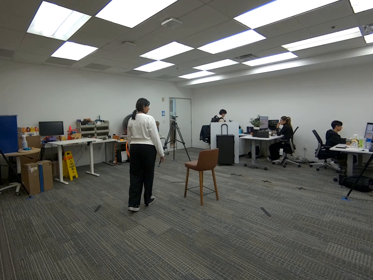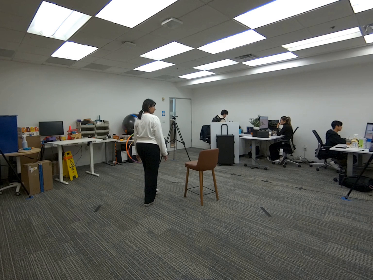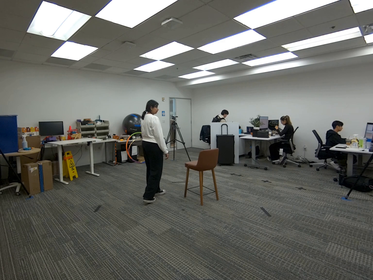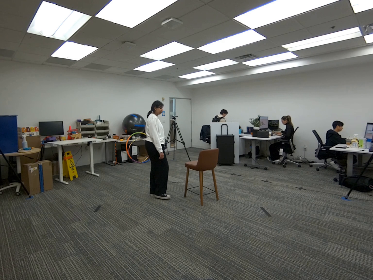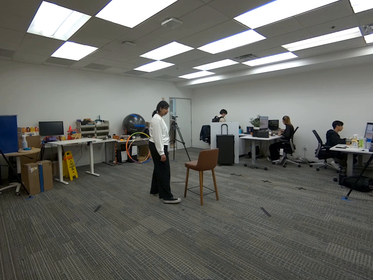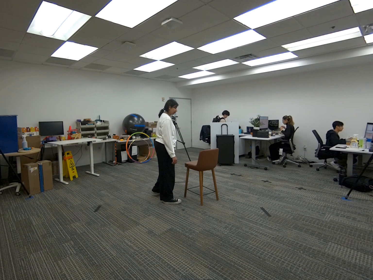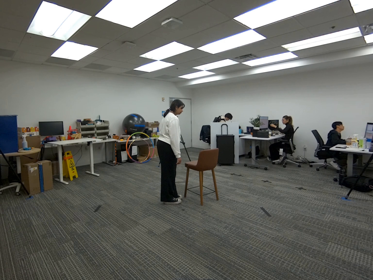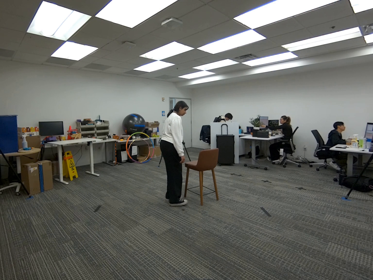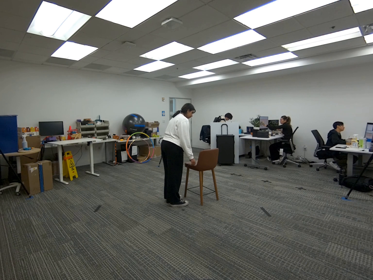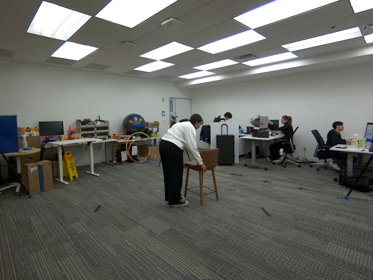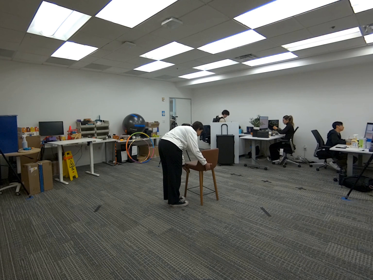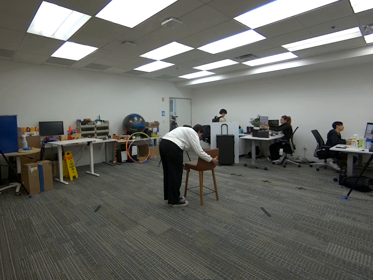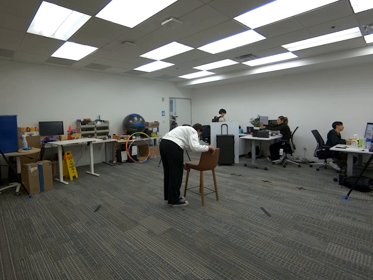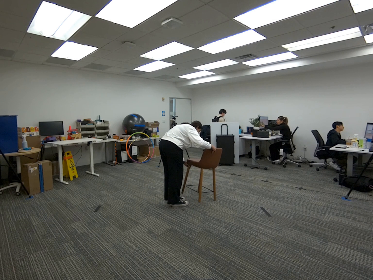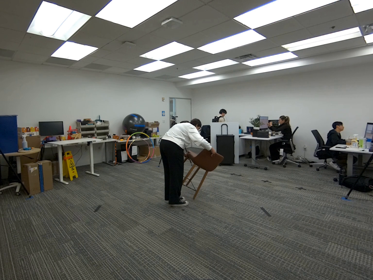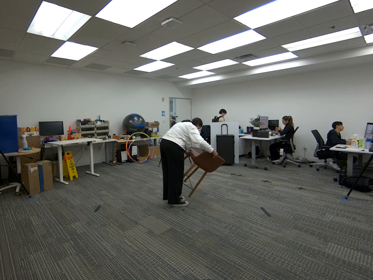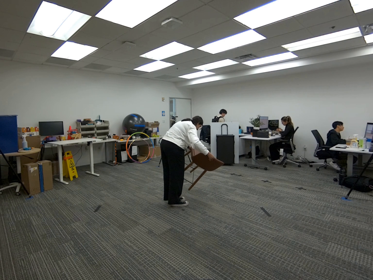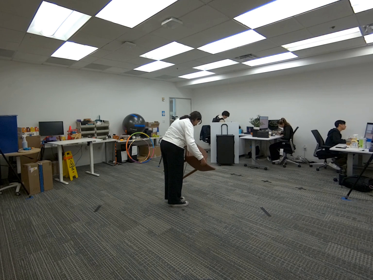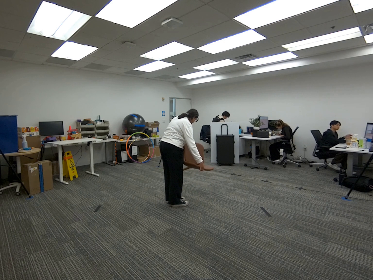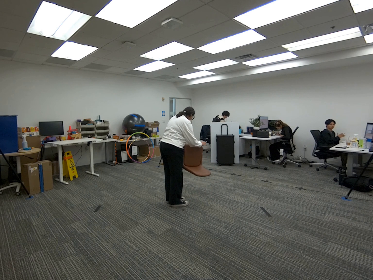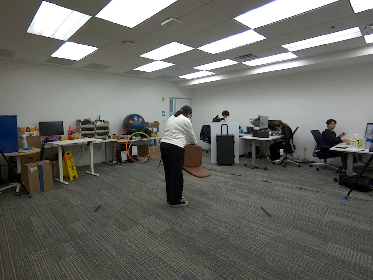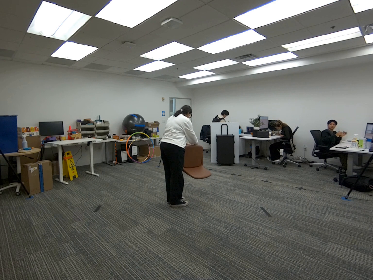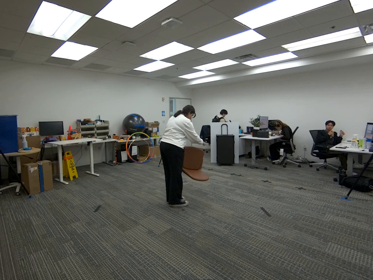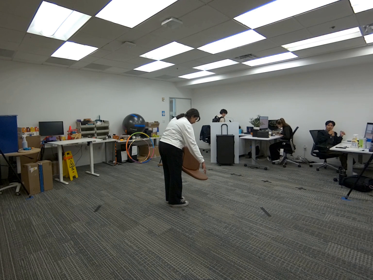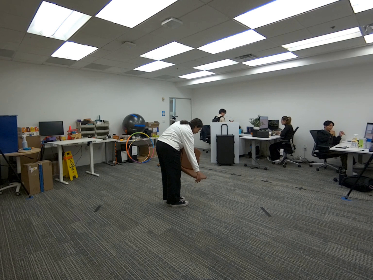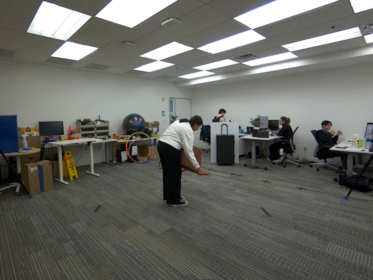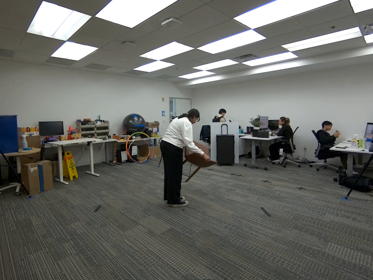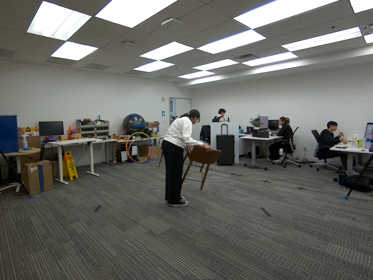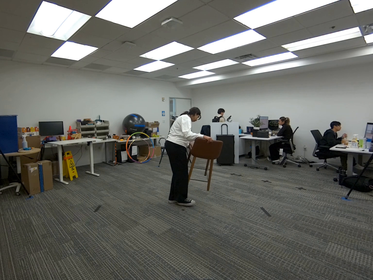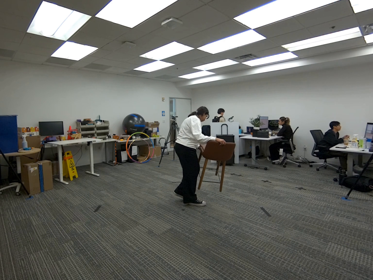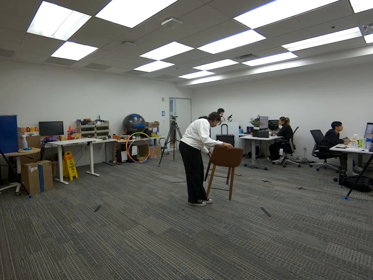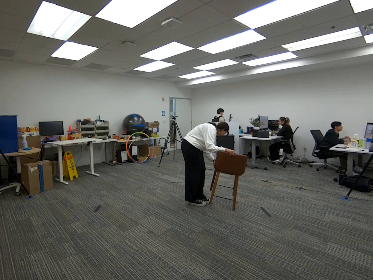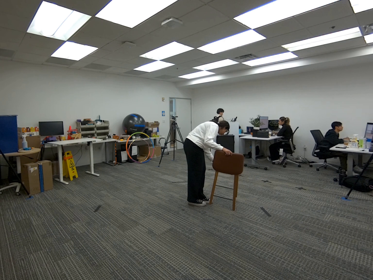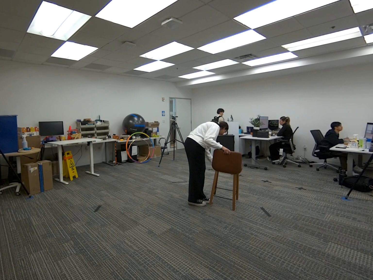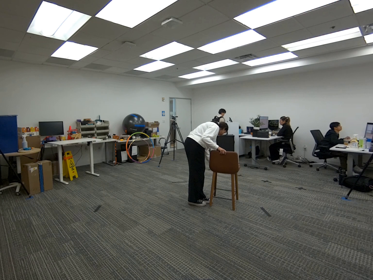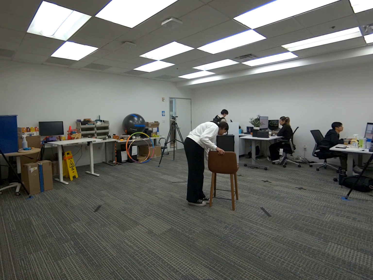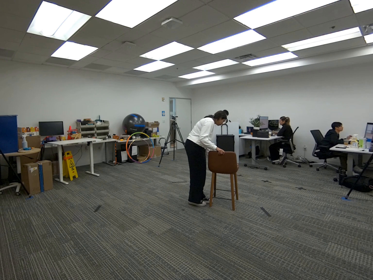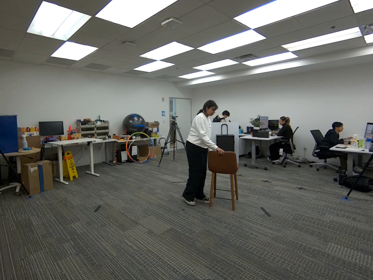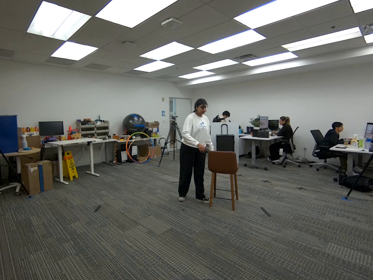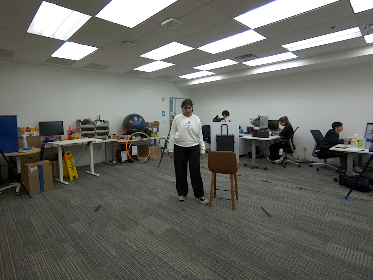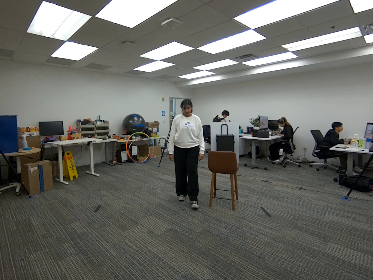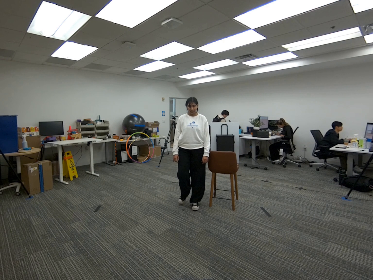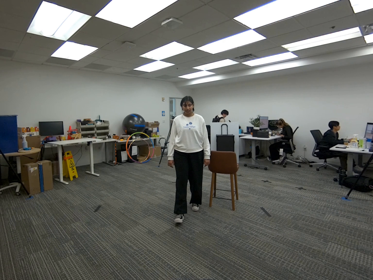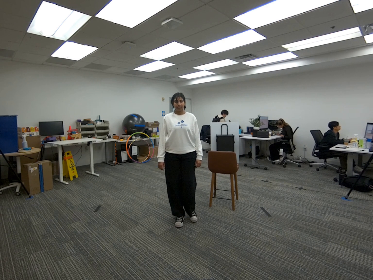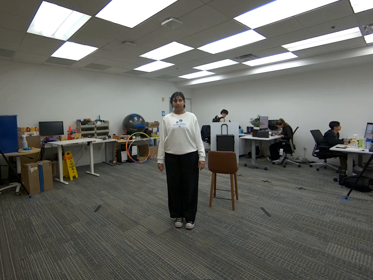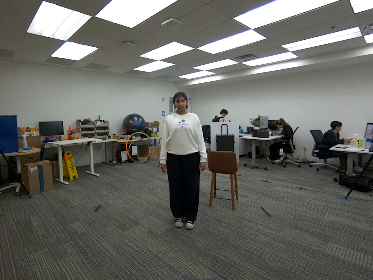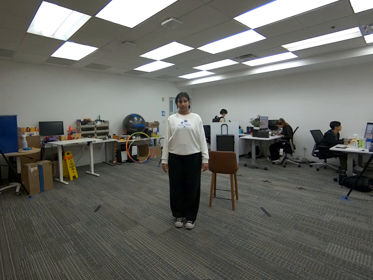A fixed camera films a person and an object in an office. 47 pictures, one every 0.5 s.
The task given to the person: Walk over to the tall bar stool and grasp the stool with both hands rotating the bar stool 90° and then placing the tall bar stool back on the ground.
